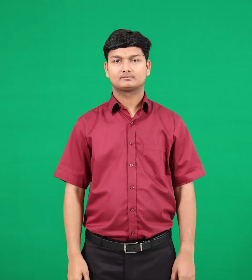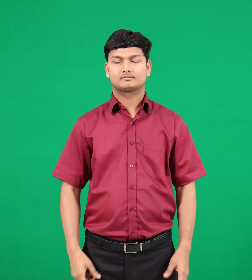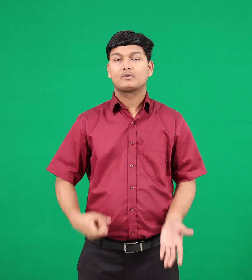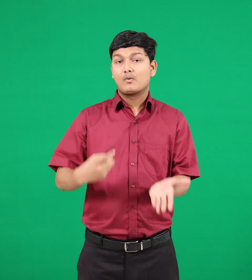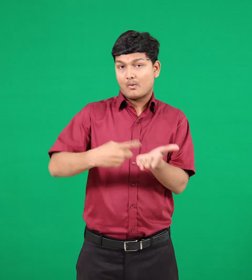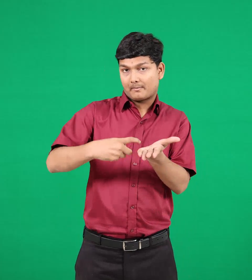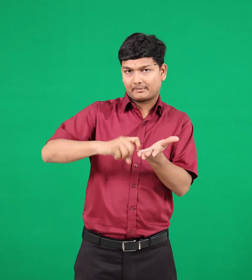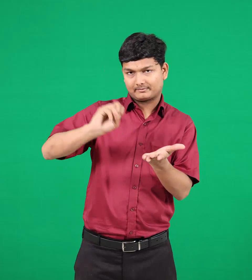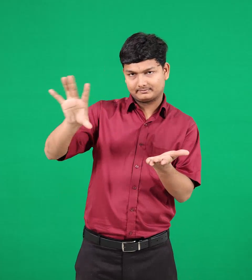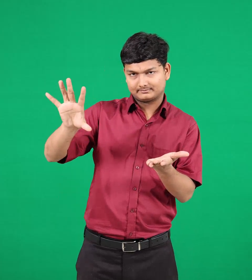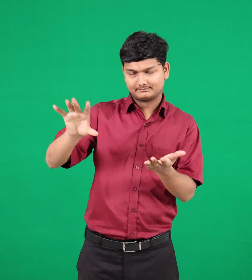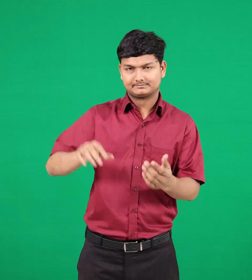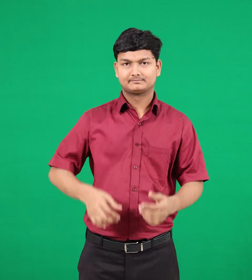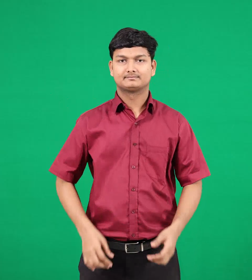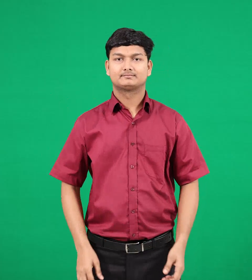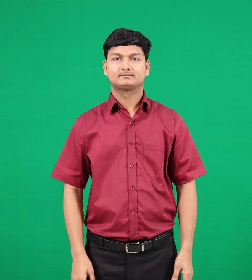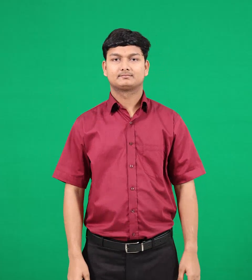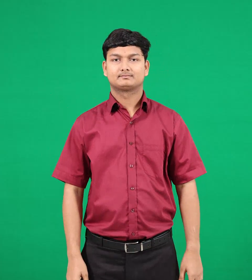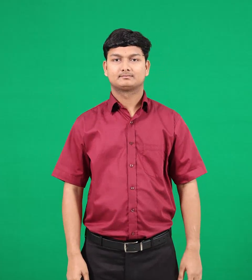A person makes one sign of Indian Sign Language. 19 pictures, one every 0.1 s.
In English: report
